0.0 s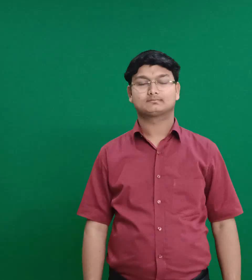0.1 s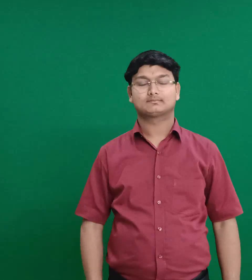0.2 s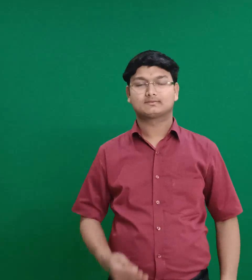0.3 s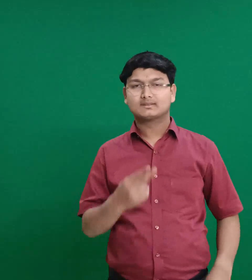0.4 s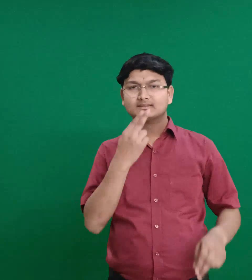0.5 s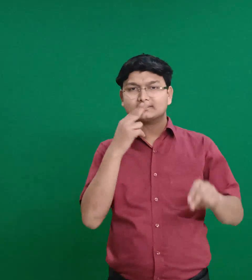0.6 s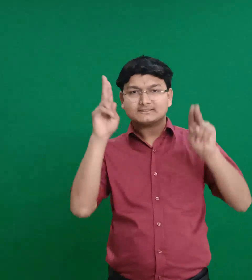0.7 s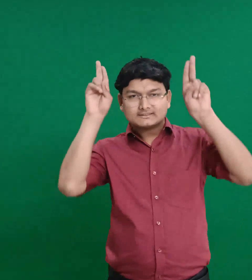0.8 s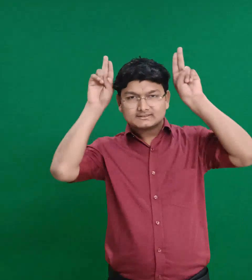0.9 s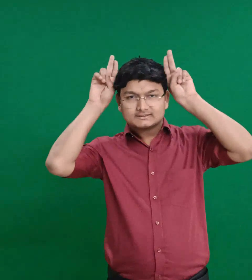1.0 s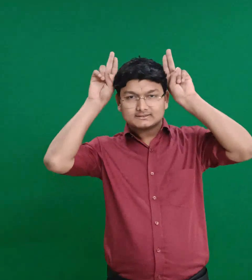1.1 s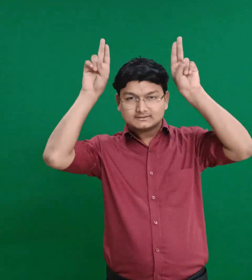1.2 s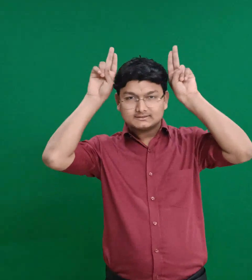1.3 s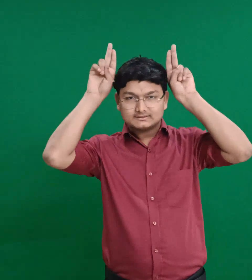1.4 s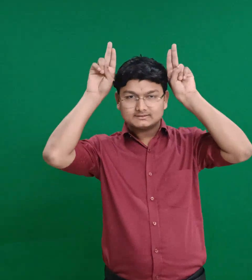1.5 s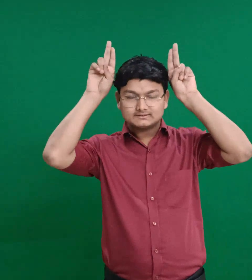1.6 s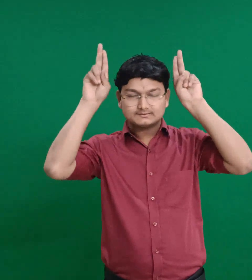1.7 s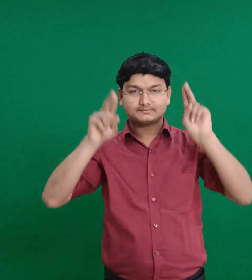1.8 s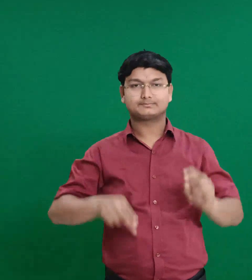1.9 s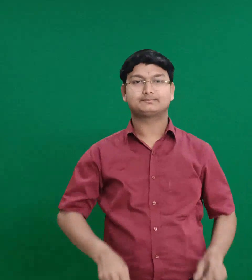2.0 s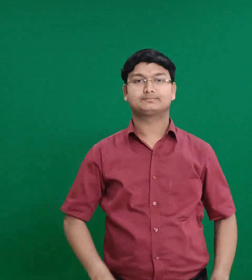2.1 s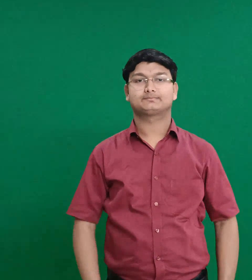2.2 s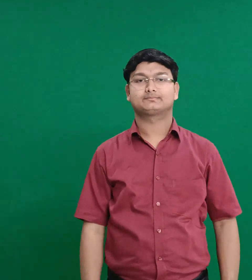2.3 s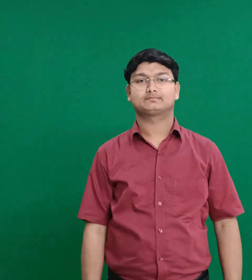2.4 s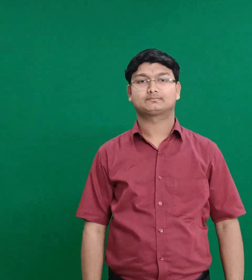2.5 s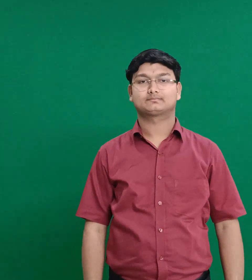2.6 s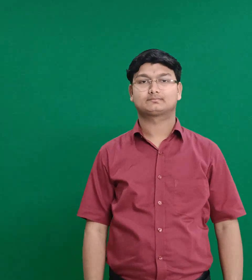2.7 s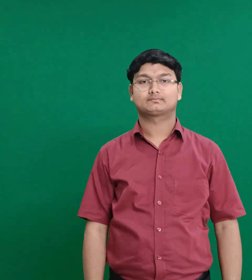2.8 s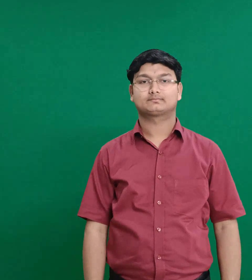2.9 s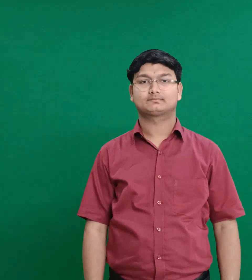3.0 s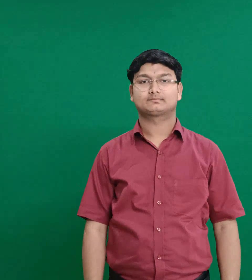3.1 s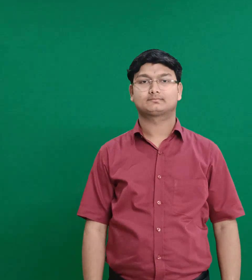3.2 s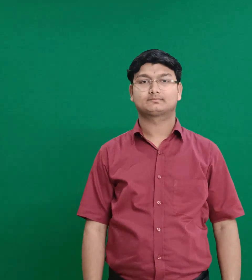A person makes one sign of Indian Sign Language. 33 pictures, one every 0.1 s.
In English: rabbit
